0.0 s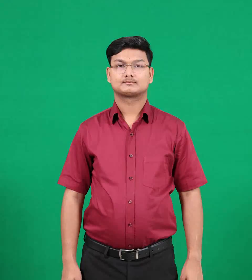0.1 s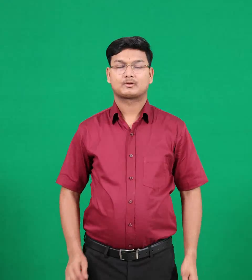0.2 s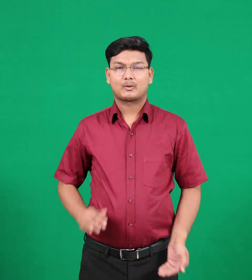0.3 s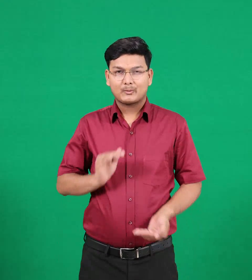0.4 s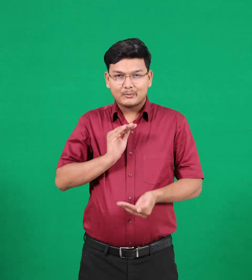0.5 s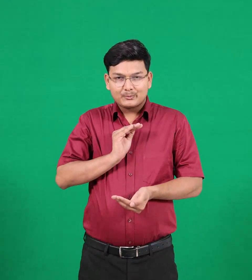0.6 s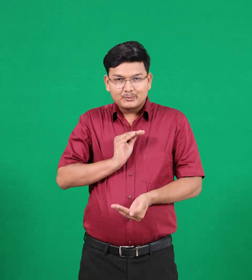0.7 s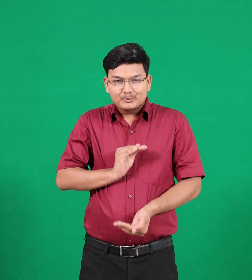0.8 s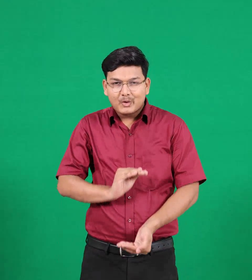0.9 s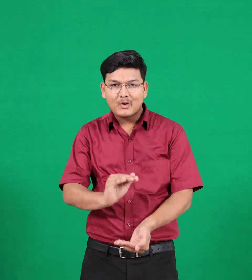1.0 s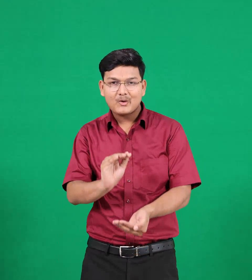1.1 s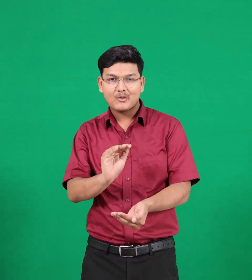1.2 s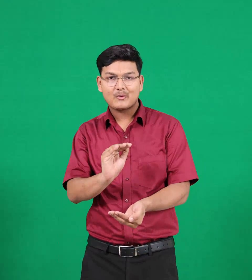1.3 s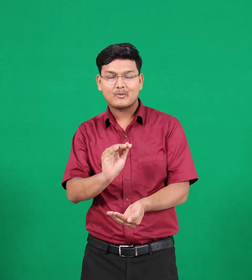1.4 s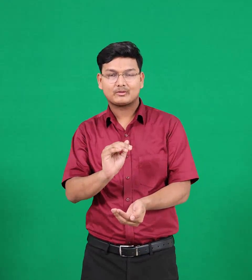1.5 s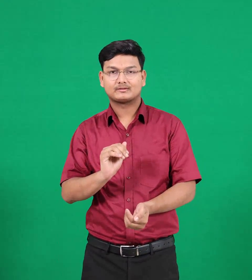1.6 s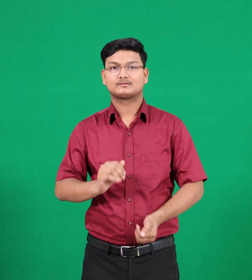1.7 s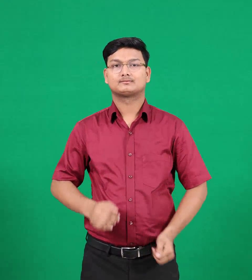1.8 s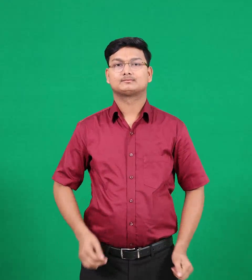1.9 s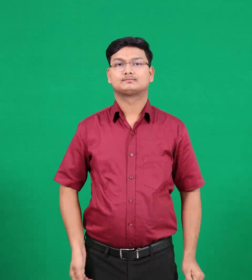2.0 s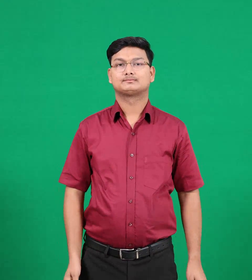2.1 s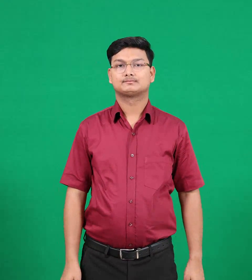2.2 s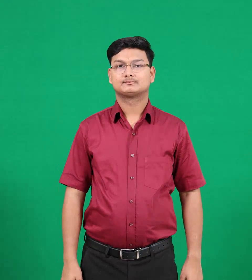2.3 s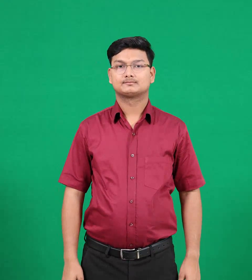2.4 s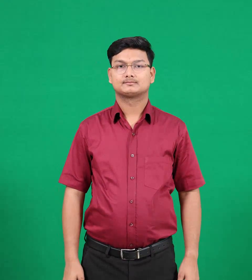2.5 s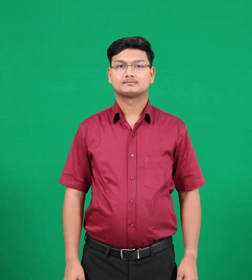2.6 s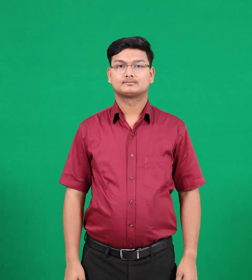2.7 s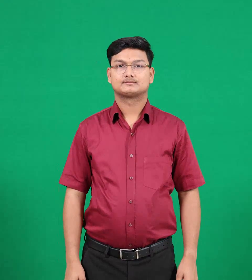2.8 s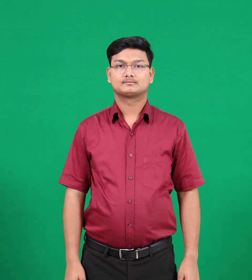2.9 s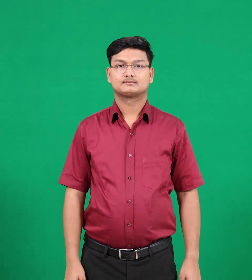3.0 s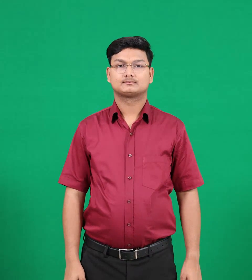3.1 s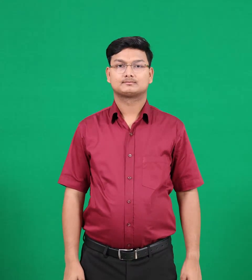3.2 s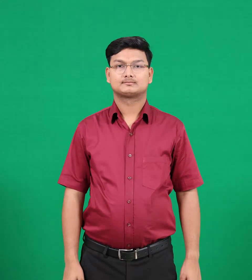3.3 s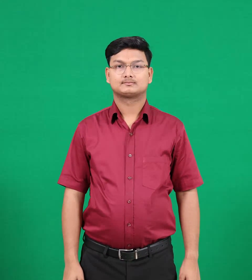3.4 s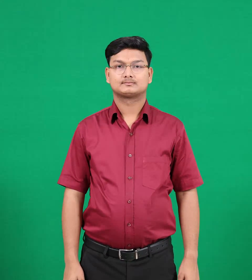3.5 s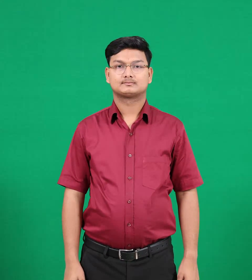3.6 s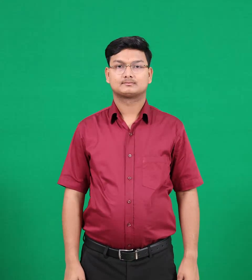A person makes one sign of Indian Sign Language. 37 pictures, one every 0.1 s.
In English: birth
